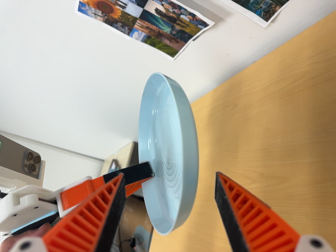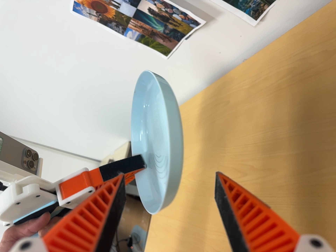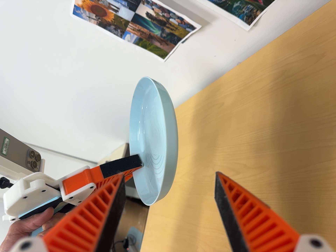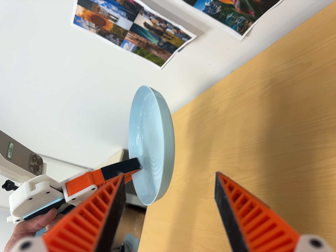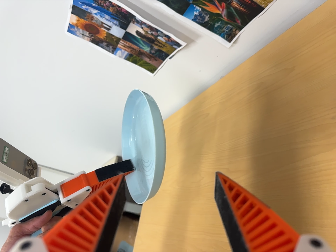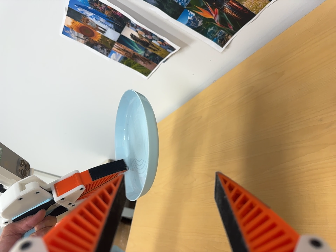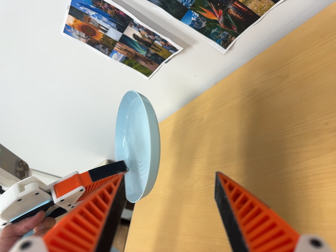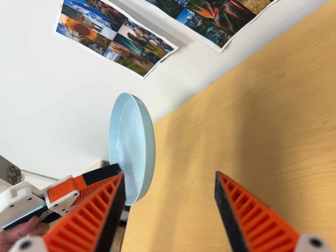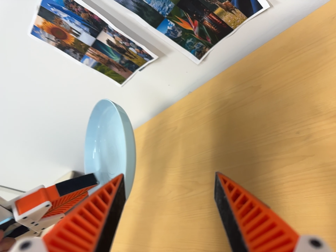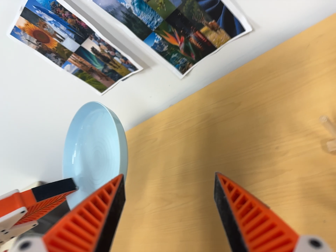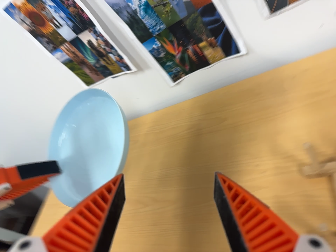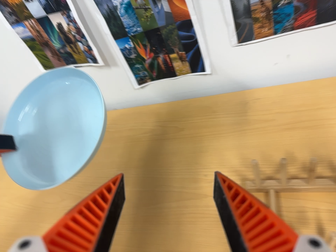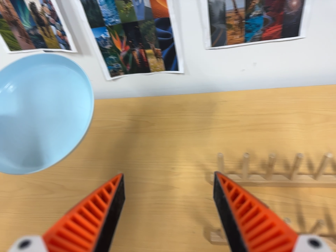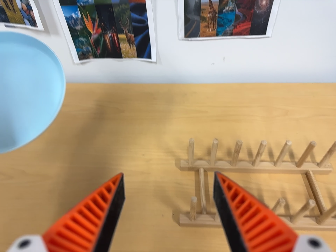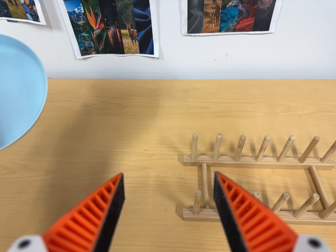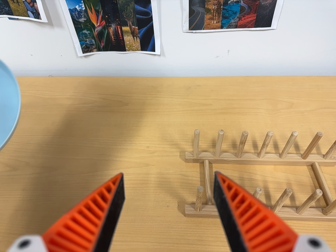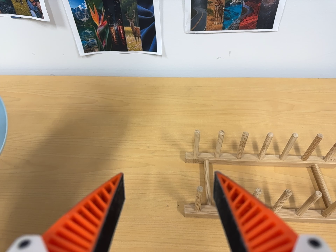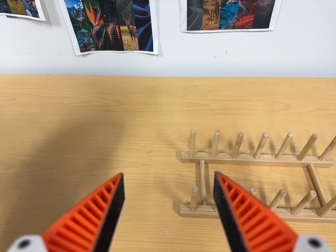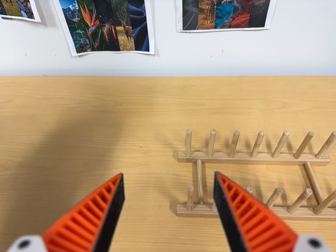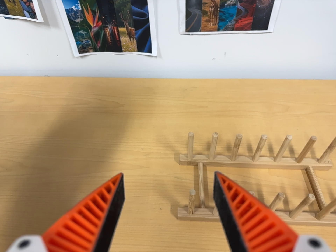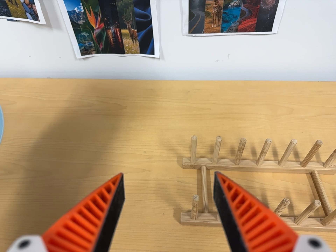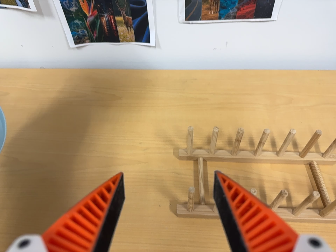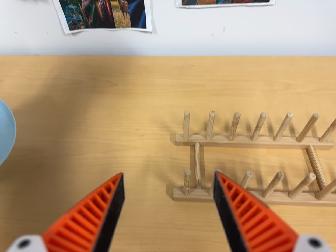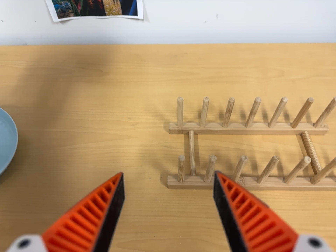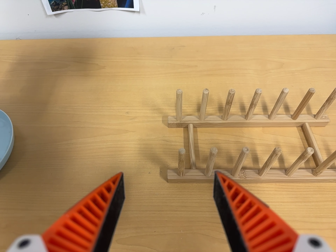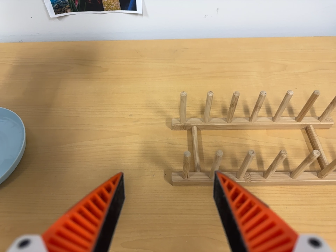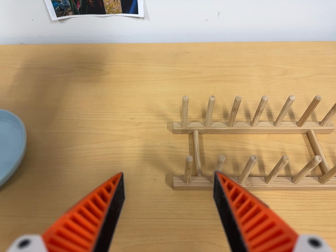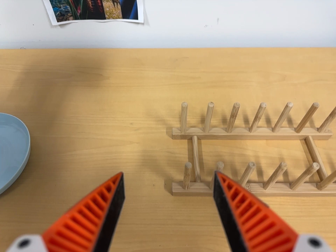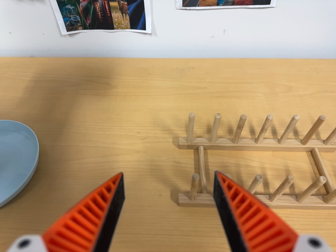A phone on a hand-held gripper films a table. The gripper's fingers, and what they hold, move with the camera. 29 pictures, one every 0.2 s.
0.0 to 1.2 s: The camera travels backward, about 8 cm, so what stands in front gets smaller.
1.2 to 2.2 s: The scene slides to the left, as the camera pans about 35 degrees to its right. It travels to its left, about 12 cm. Its aim tips toward the top of its view by about 10 degrees, and the scene shifts downward. It rolls about its line of sight by about 20 degrees, and the scene rotates clockwise.
2.2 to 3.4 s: The scene slides to the left, as the camera pans about 20 degrees to its right. It travels toward the bottom of its view, about 7 cm, so close, fixed things drift upward.
3.4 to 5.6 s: The camera shifts only a little, or ends up much as it began.
The film runs backward here.
